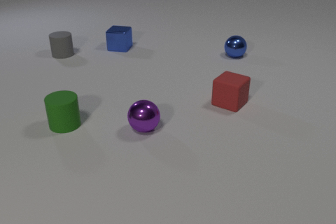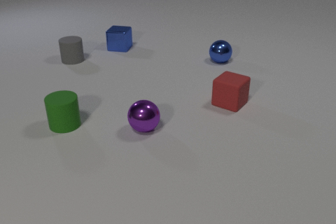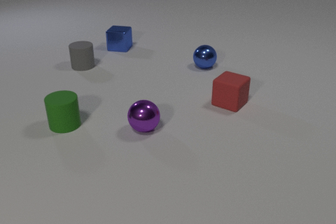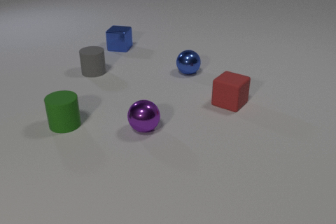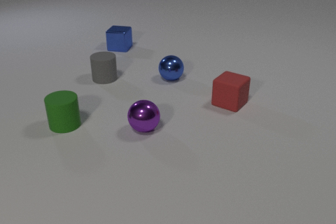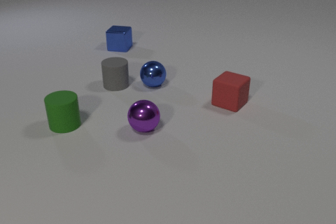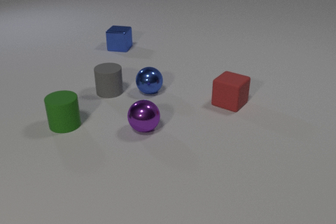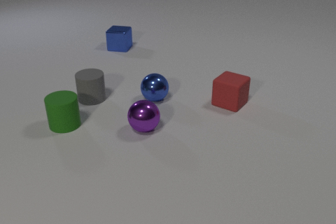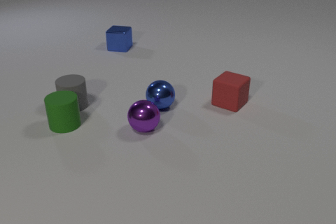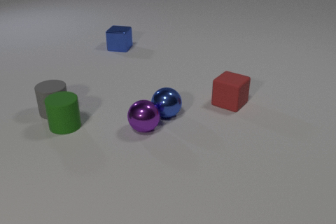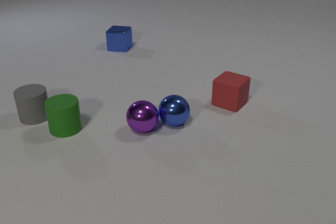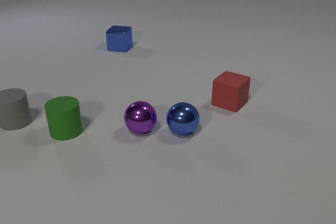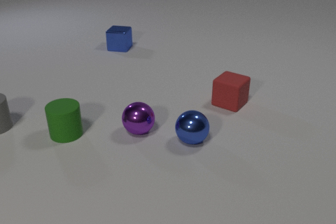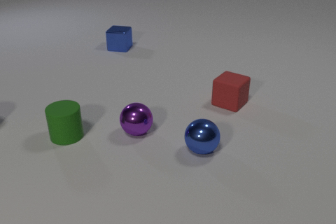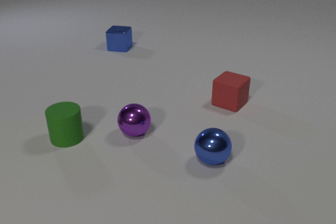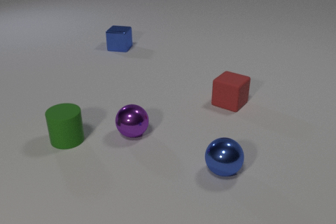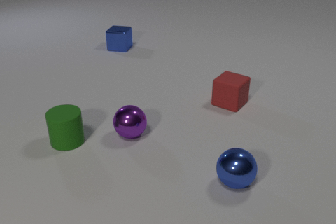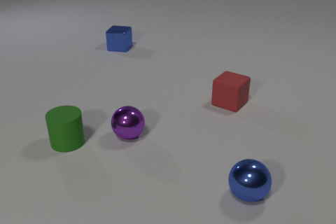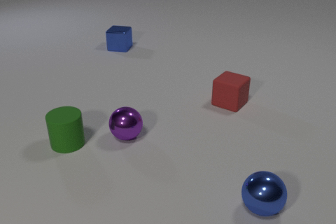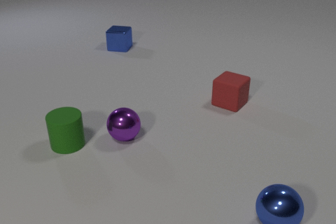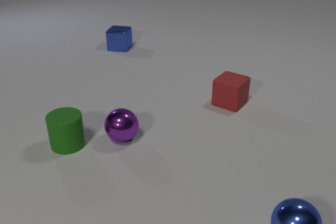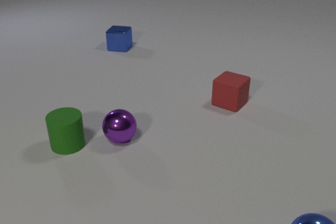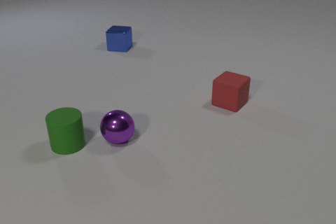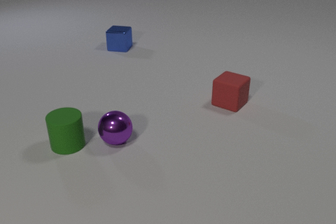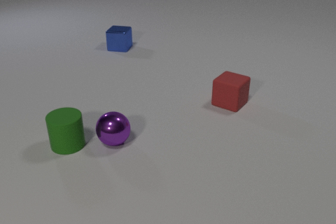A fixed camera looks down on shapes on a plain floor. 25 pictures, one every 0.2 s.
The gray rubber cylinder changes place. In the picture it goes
toward the camera.
The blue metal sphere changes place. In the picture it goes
toward the camera.
0.0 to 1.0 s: The gray rubber cylinder slides toward the camera and to the right. The blue metal sphere rolls to the left and toward the camera.
1.0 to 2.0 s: The gray rubber cylinder slides to the left and toward the camera. The blue metal sphere rolls toward the camera. The green rubber cylinder slides toward the camera. The gray rubber cylinder and the blue metal sphere collide. The gray rubber cylinder and the green rubber cylinder collide. The blue metal sphere and the purple metal sphere collide.
2.0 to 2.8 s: The gray rubber cylinder slides to the left, leaves at the left edge. The blue metal sphere rolls toward the camera and to the right. The green rubber cylinder slides toward the camera. The purple metal sphere rolls to the left.
2.8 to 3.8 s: The blue metal sphere rolls toward the camera and to the right. The green rubber cylinder slides toward the camera. The purple metal sphere rolls to the left and toward the camera.
3.8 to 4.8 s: The blue metal sphere rolls to the right and toward the camera, leaves at the bottom edge. The purple metal sphere rolls to the left and toward the camera.
How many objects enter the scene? 0.
What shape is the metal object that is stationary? cube.
What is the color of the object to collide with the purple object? blue.
